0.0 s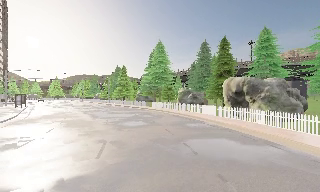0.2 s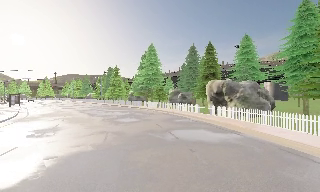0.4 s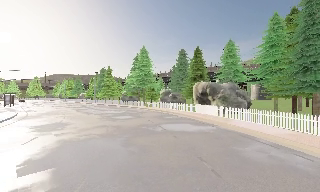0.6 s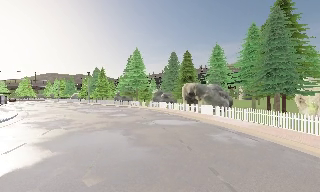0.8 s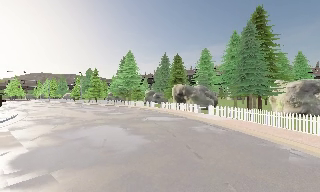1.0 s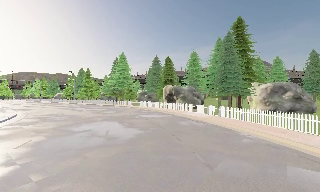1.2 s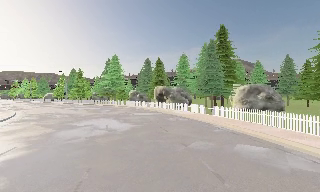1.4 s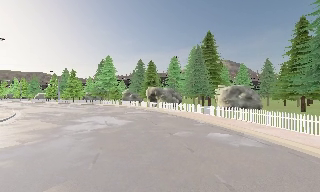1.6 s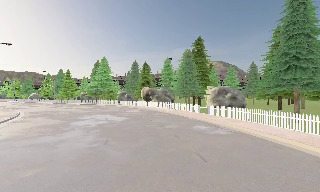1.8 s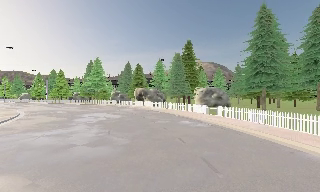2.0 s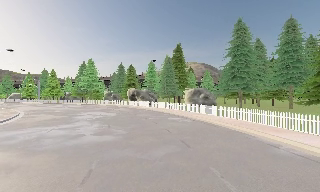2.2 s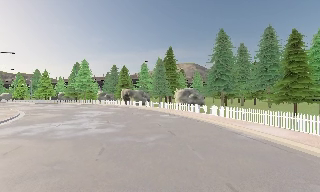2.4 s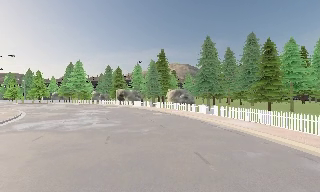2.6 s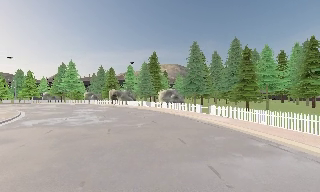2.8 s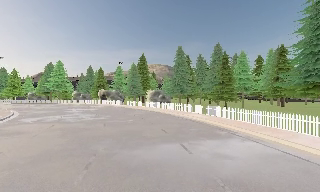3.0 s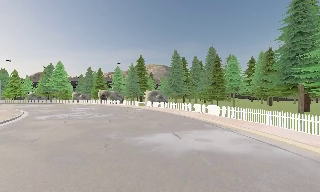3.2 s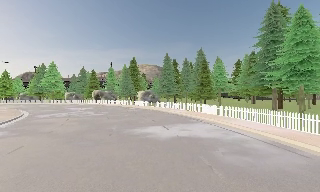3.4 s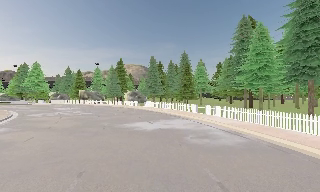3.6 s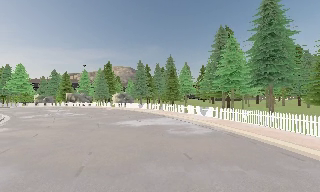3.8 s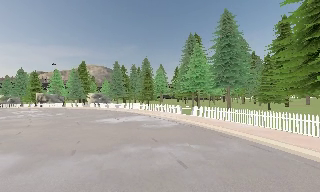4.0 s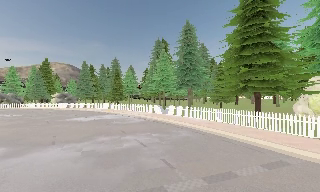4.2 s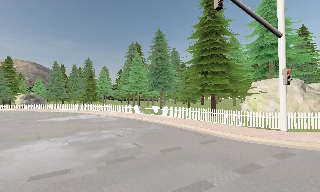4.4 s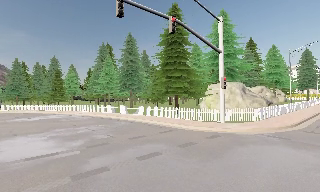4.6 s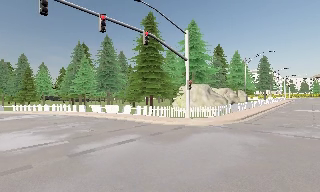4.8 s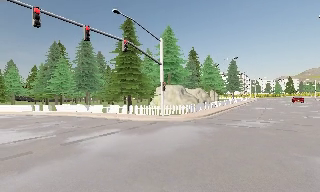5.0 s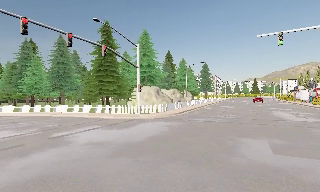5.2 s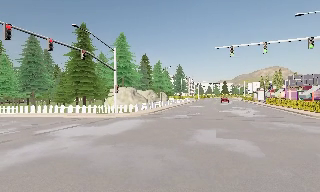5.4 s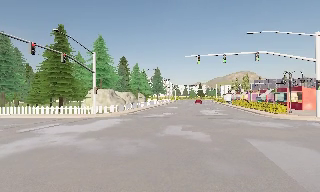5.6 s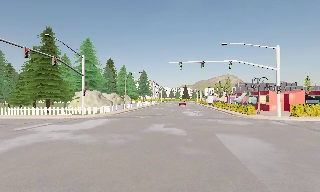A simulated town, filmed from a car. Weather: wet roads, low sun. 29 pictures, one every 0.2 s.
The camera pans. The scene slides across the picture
to the left.
The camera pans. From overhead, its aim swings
clockwise.
0.0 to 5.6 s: The scene slides to the left, as the camera pans about 135 degrees to its right. It travels backward, about 55 m.
The film runs backward here.
